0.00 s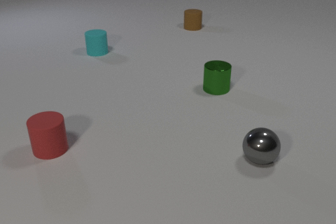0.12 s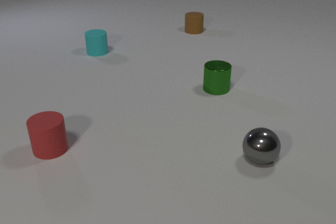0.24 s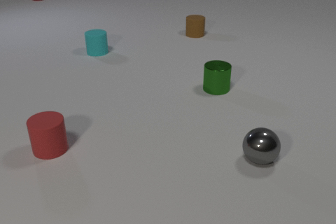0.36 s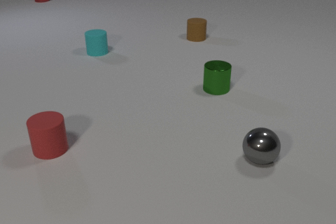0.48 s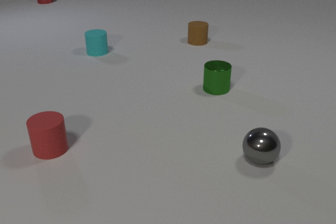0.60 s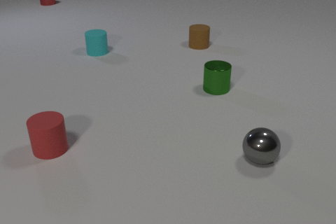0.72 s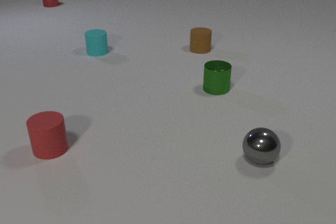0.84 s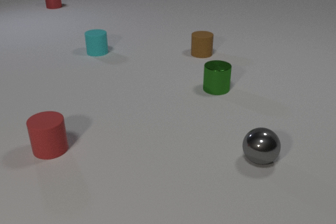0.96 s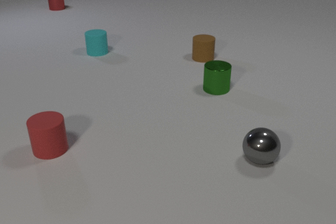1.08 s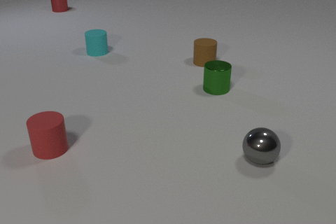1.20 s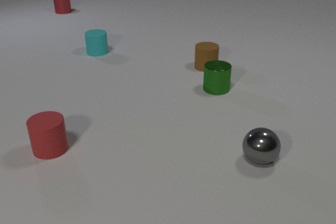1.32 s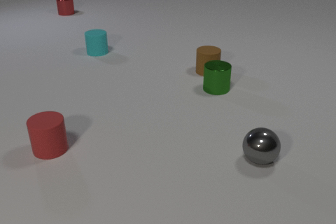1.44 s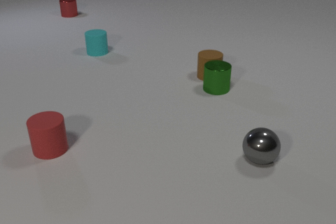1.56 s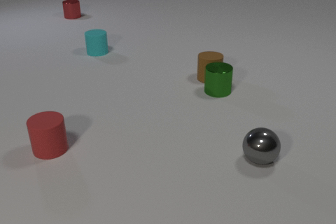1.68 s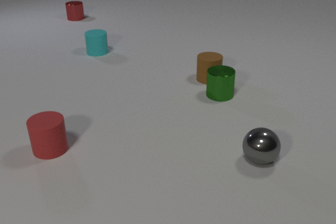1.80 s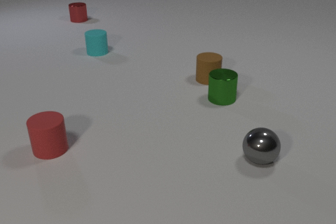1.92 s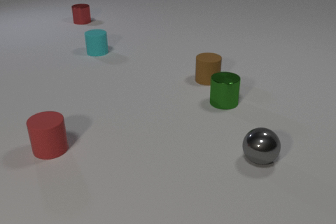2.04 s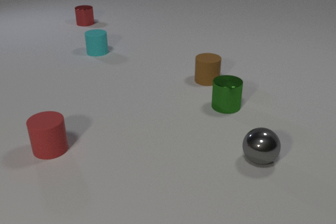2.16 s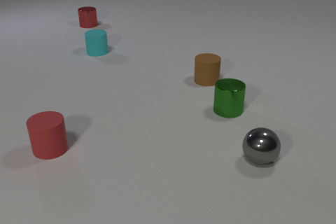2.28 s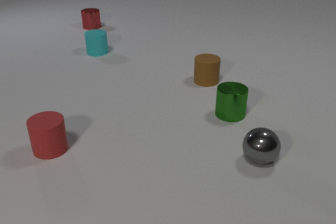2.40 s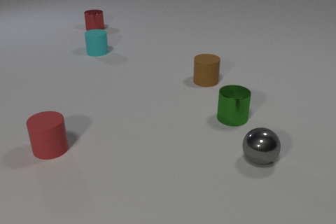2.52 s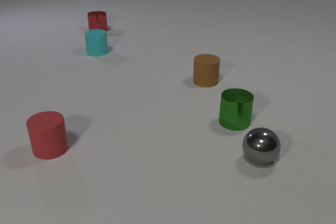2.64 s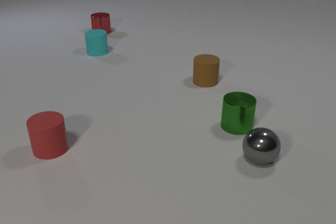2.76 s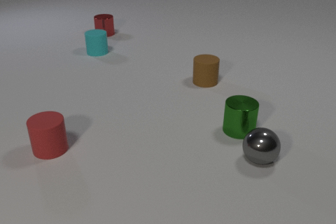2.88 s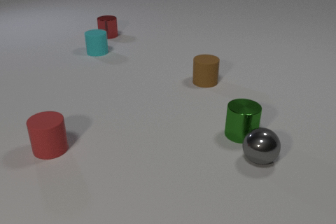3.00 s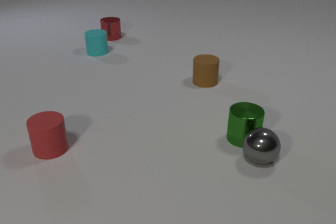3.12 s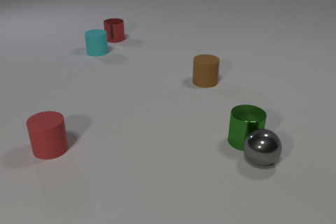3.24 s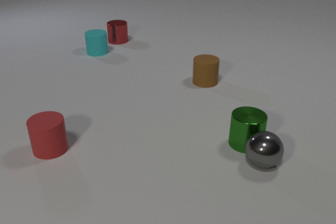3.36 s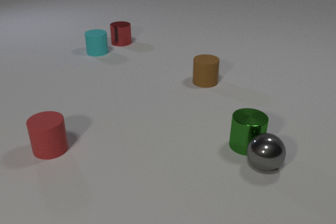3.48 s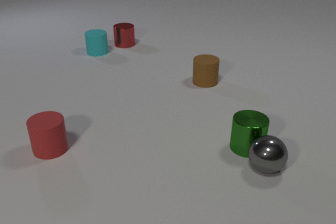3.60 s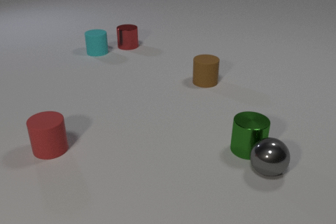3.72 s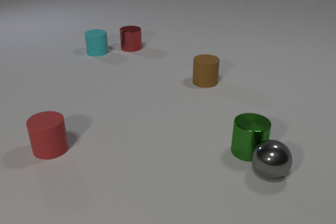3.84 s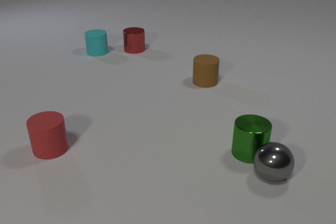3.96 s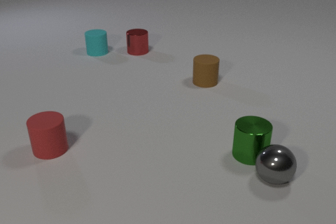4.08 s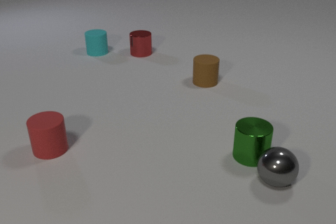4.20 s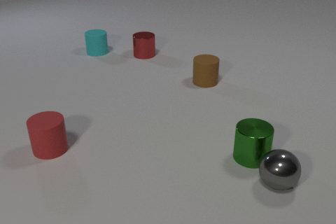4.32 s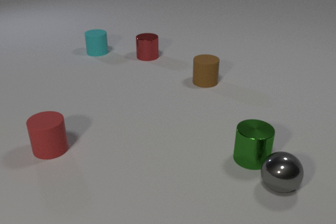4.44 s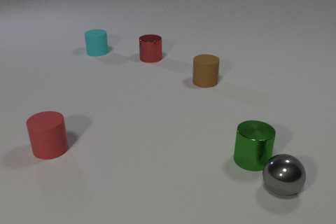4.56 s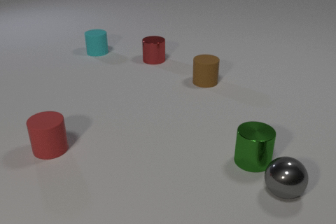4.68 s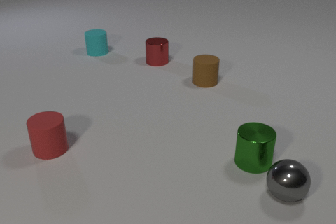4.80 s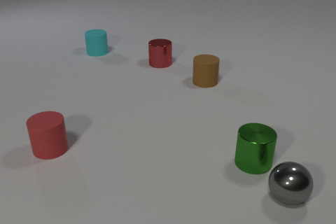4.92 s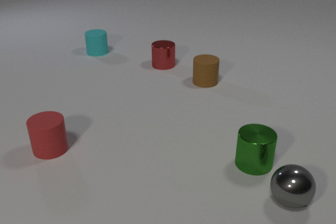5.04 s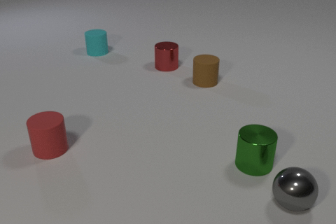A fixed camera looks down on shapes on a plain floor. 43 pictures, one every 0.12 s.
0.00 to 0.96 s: The brown rubber cylinder slides toward the camera. The red metal cylinder comes in at the top edge, slides toward the camera.
0.96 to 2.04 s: The brown rubber cylinder slides toward the camera. The green metal cylinder slides toward the camera. The red metal cylinder slides toward the camera and to the right. The brown rubber cylinder and the green metal cylinder collide.
2.04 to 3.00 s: The green metal cylinder slides toward the camera. The red metal cylinder slides toward the camera and to the right.
3.00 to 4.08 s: The green metal cylinder slides toward the camera. The gray metal sphere rolls toward the camera and to the right. The red metal cylinder slides toward the camera and to the right. The green metal cylinder and the gray metal sphere collide.
4.08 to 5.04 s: The green metal cylinder slides toward the camera. The gray metal sphere rolls toward the camera and to the right. The red metal cylinder slides toward the camera and to the right.
How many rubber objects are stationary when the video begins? 2.
How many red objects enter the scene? 1.
What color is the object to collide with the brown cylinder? green.
